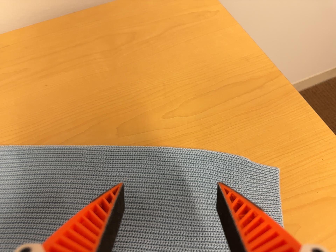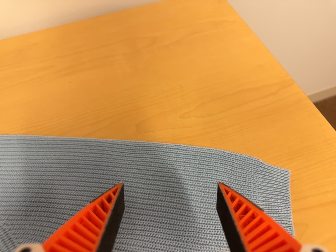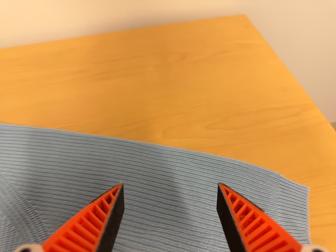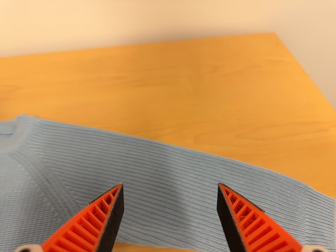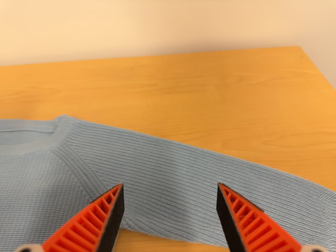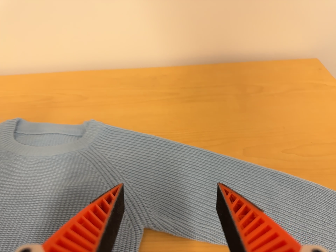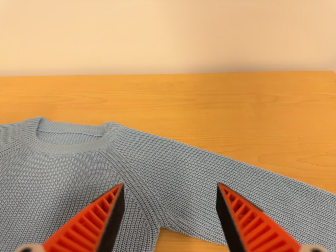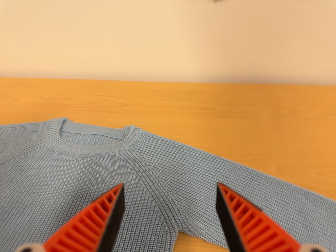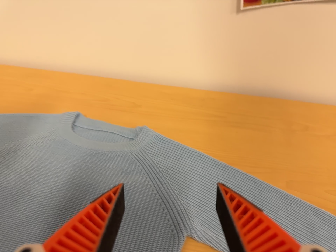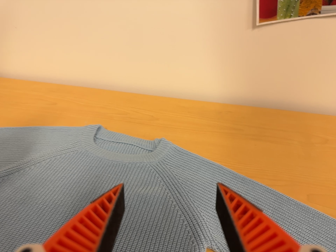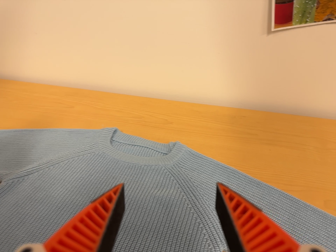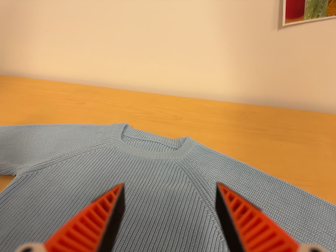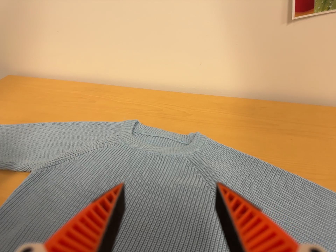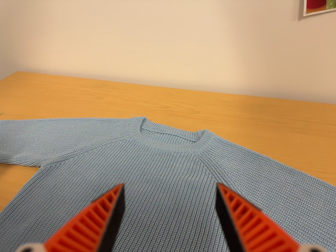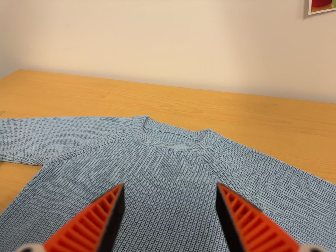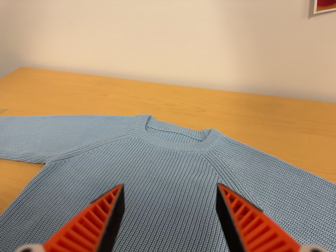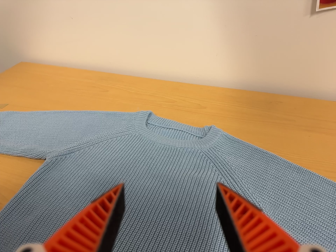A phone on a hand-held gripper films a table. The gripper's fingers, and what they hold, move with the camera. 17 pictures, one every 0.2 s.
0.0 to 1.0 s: The camera swings to its left by about 10 degrees, and the scene slides to the right. It travels to its left, backward and toward the bottom of its view, about 16 cm, so close, fixed things drift to the right. Its aim tips toward the top of its view by about 15 degrees. It rolls about its line of sight by about 15 degrees, and the scene rotates clockwise.
1.0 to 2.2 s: The camera pans to its left by about 10 degrees. It travels to its left, about 10 cm, so close, fixed things drift to the right. Its aim tips toward the top of its view by about 10 degrees, and the scene shifts downward. It rolls about its line of sight by about 10 degrees, and the scene rotates clockwise.
2.2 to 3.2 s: The camera shifts only a little, or ends up much as it began.
The film runs forward here.
